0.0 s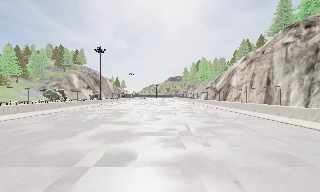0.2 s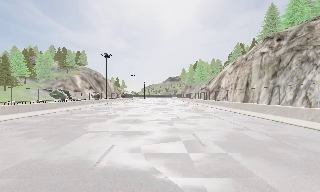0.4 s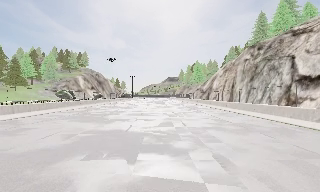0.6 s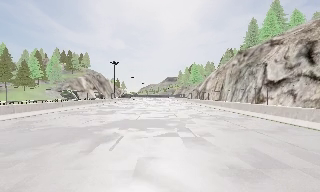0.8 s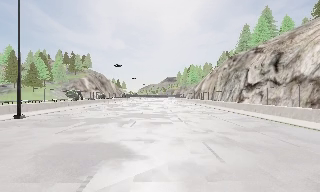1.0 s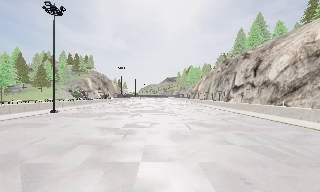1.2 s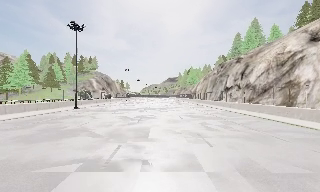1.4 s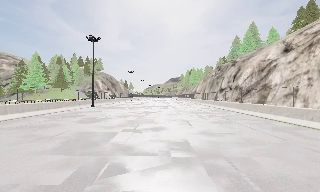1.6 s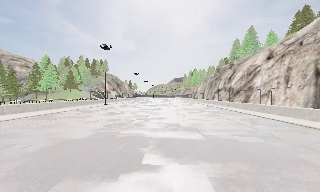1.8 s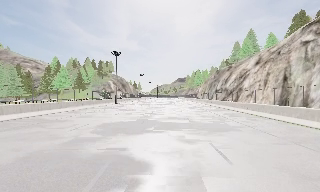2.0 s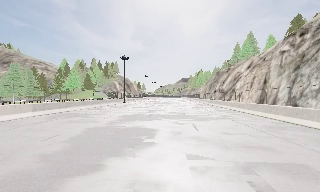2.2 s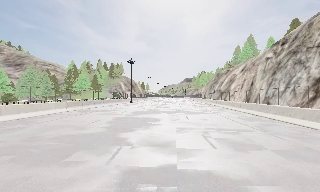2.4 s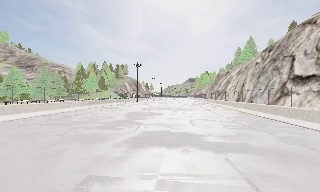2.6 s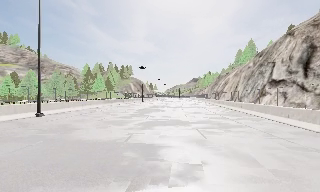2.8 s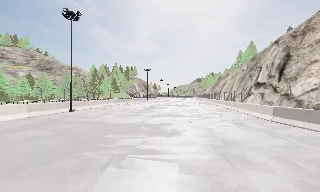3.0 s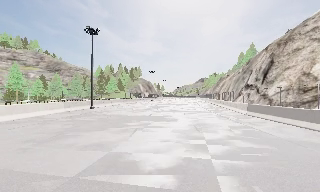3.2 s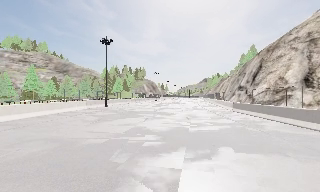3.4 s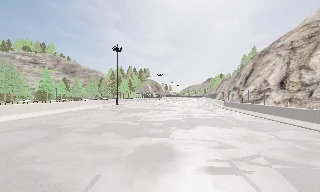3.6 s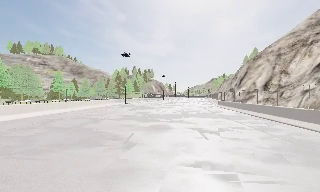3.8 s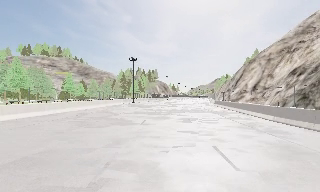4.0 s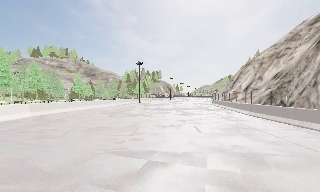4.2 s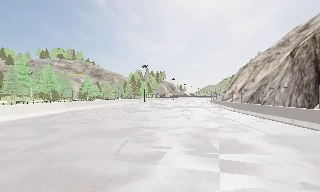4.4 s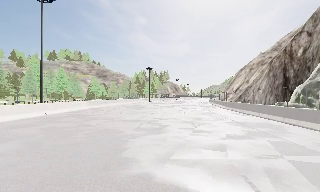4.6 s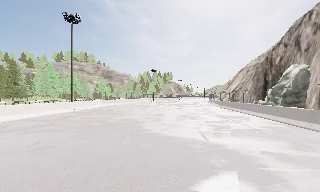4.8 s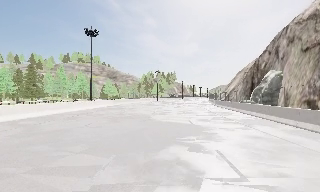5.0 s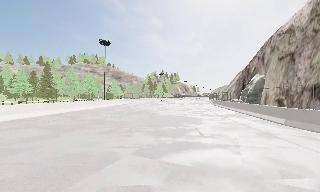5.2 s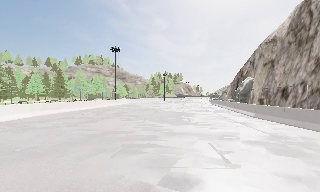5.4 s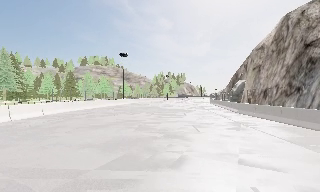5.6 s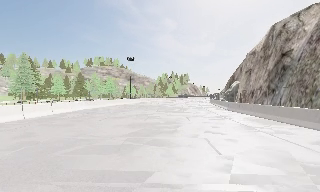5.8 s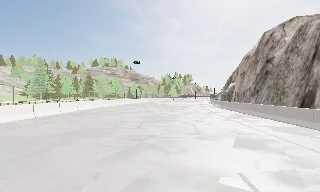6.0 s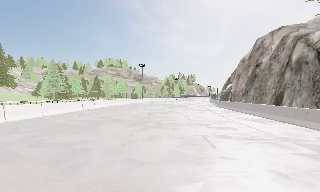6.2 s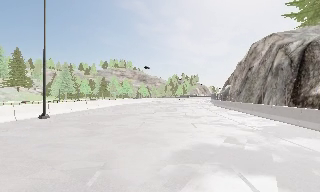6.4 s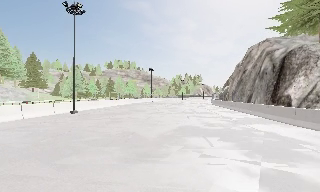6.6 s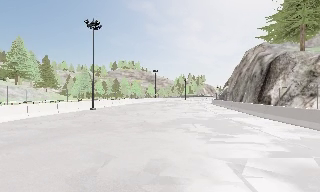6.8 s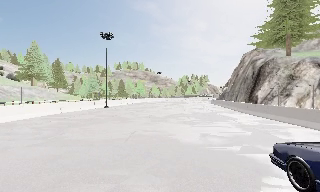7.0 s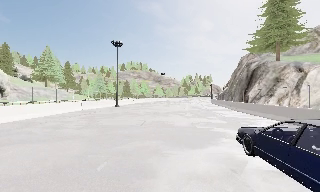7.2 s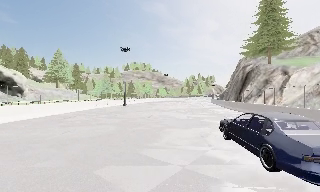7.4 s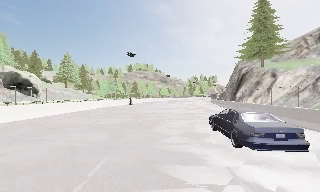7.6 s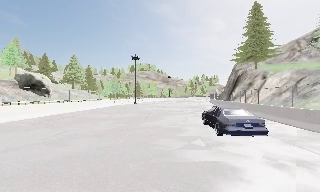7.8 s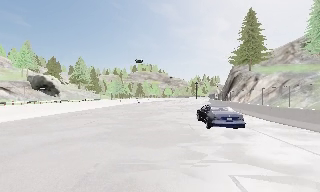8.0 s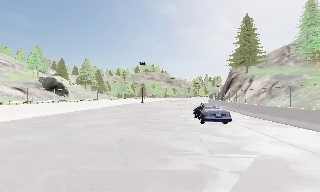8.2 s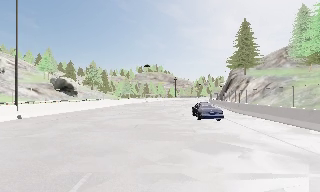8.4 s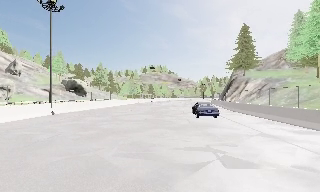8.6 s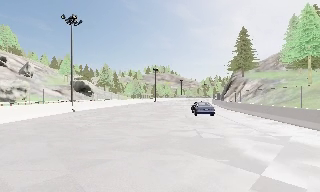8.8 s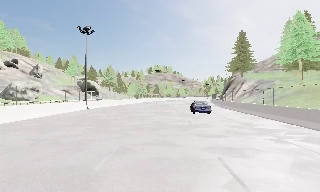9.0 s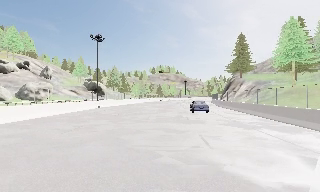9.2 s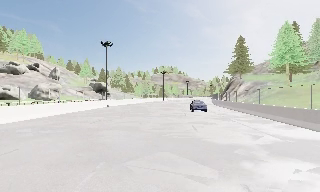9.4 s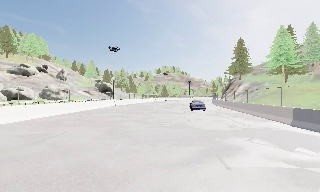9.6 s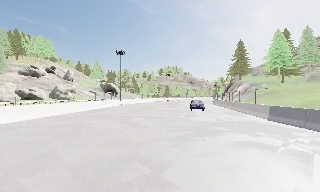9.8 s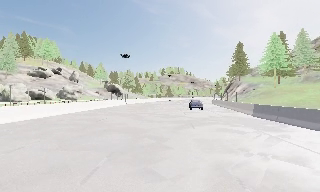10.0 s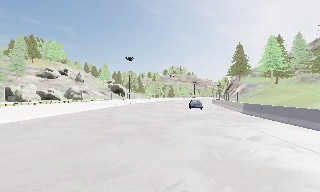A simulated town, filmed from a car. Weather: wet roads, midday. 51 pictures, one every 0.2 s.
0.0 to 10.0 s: The scene slides to the right, as the camera pans about 50 degrees to its left. It travels backward, about 195 m.
The film runs backward here.
